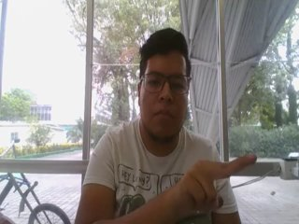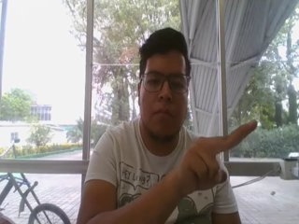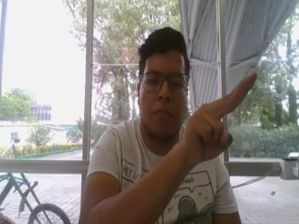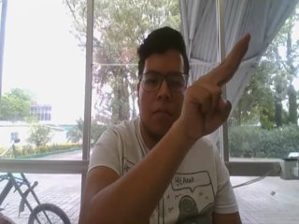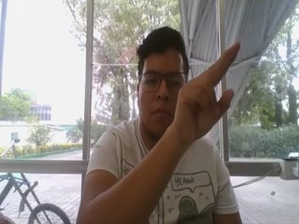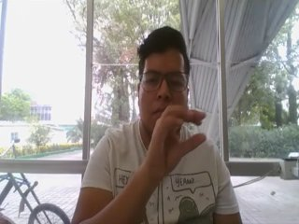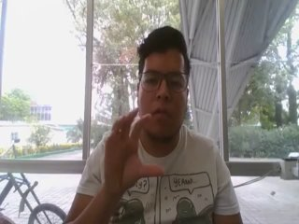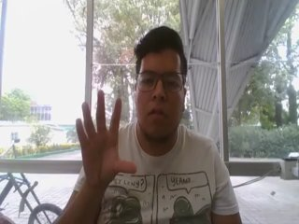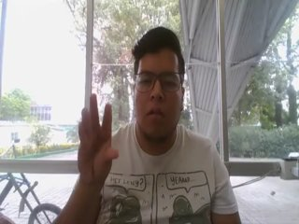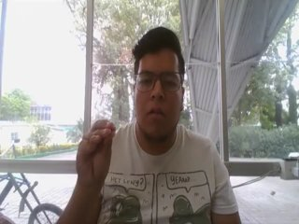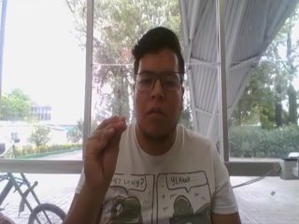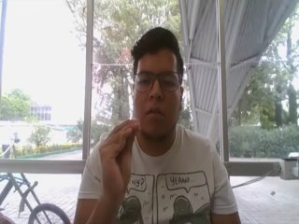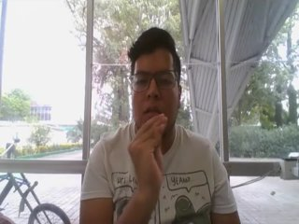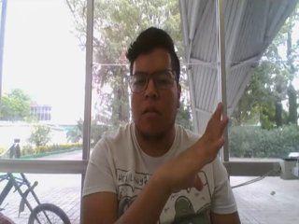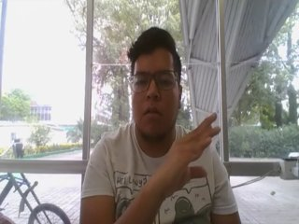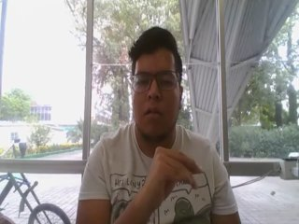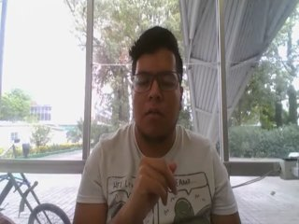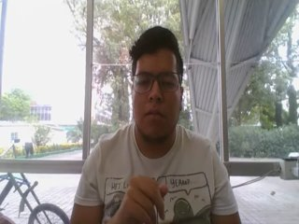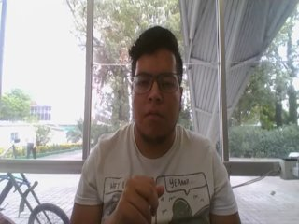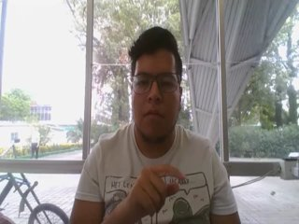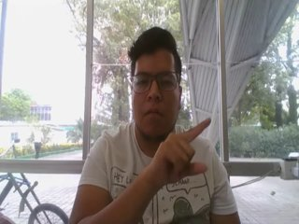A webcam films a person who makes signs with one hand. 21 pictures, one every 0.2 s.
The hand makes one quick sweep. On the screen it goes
to the right.
0.0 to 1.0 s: Pointing with two fingers.
1.1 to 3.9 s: On the screen the hand sweeps to the right. The name of the sign: Throw left.
